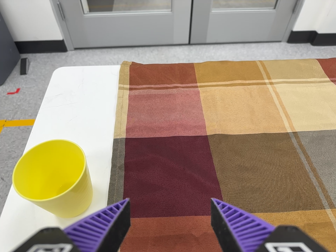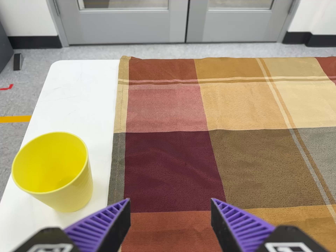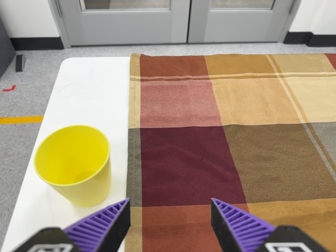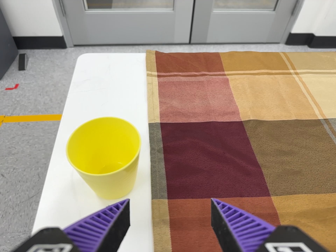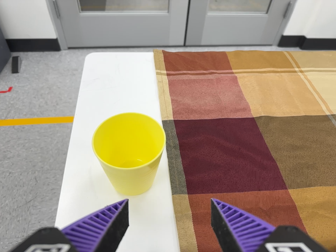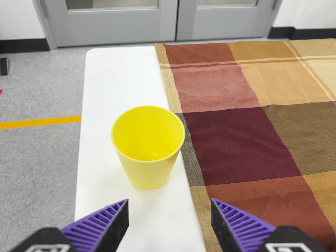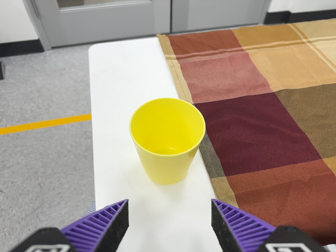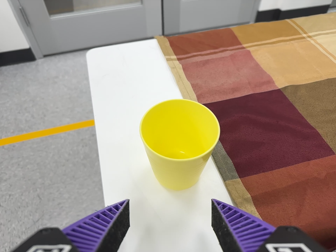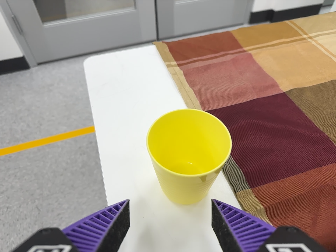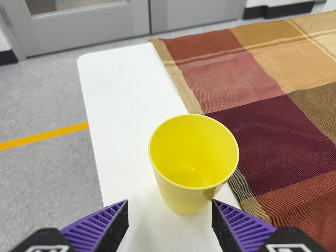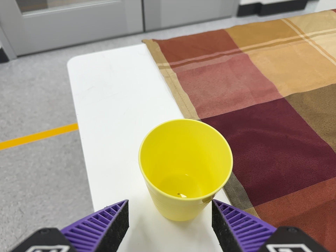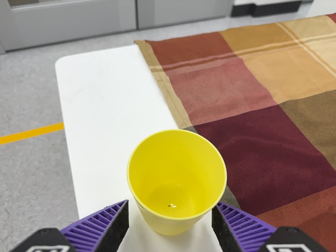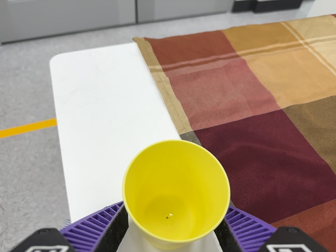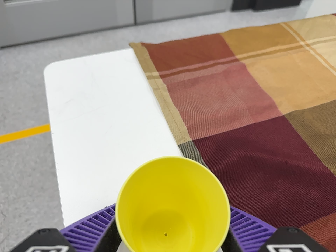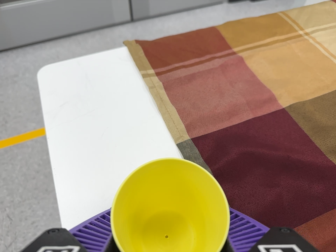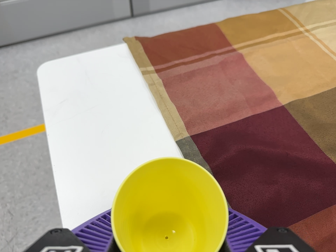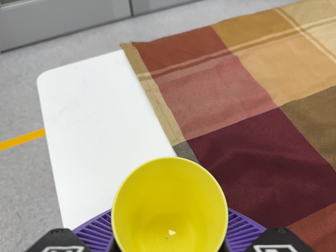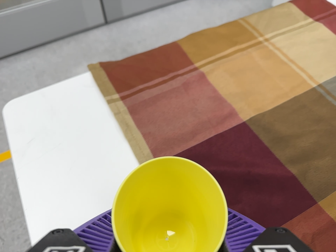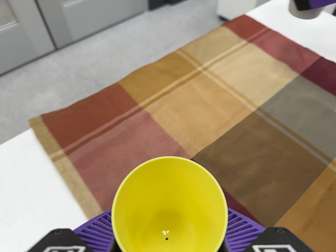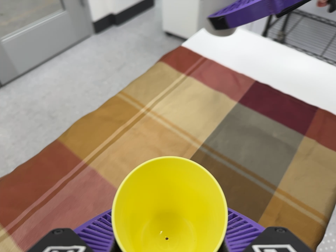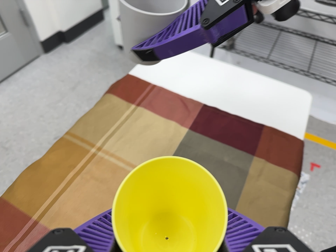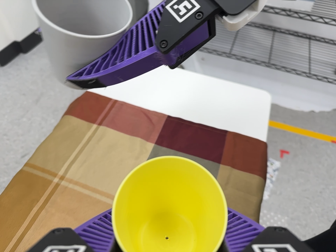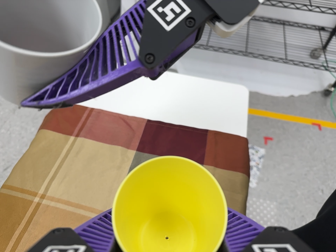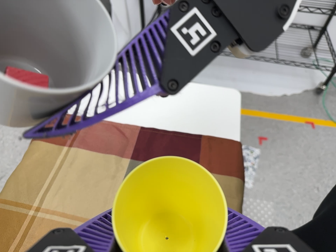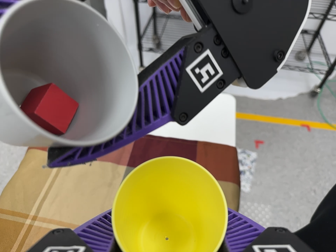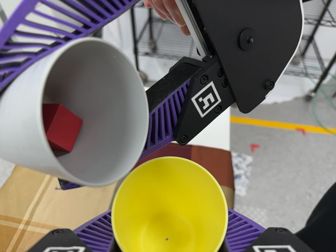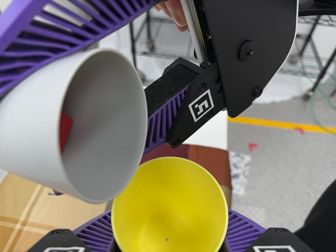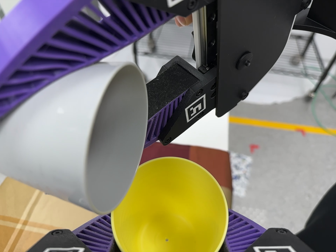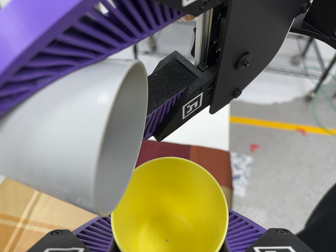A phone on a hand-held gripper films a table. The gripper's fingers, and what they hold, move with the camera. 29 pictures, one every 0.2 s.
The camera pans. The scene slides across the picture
to the left.
The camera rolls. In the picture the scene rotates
counterclockwise.
0.0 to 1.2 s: The camera travels to its left, about 16 cm, so close, fixed things drift to the right.
1.2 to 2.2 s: The camera travels forward and toward the top of its view, about 8 cm, so what stands in front looms larger.
2.2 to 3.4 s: The camera travels toward the top of its view, about 8 cm. It rolls about its line of sight by about 10 degrees, and the scene rotates counterclockwise.
3.4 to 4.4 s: The camera swings to its right by about 30 degrees, and the scene slides to the left. It travels toward the top of its view and to its right, about 26 cm, so close, fixed things drift downward. It rolls about its line of sight by about 35 degrees, and the scene rotates counterclockwise.
4.4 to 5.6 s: The camera shifts only a little, or ends up much as it began.
The film runs forward here.
